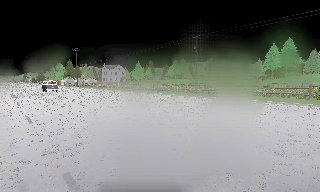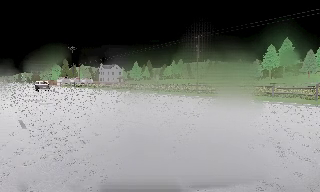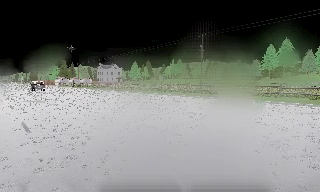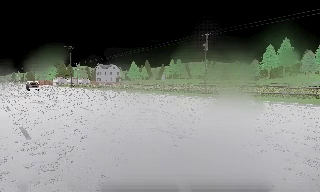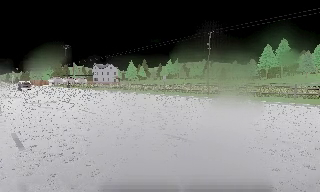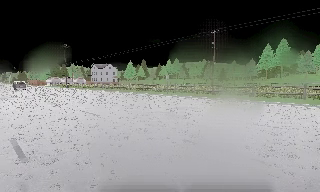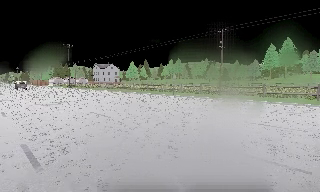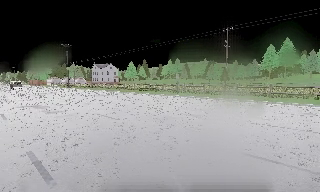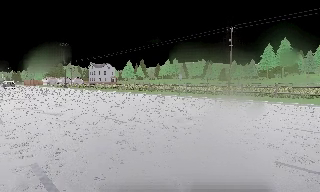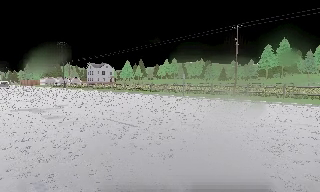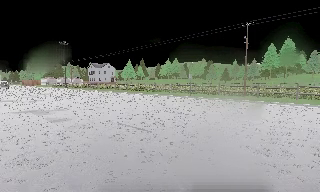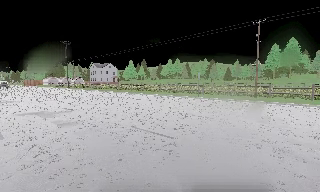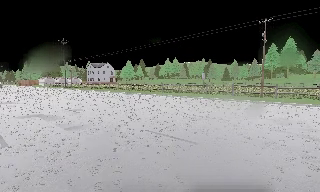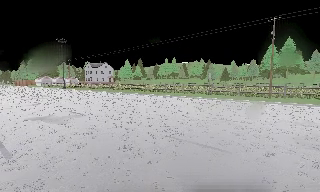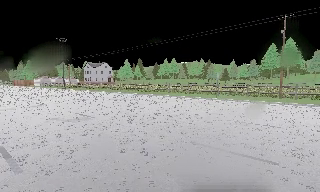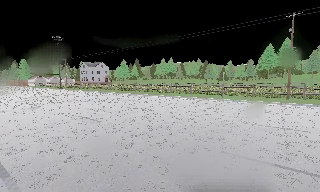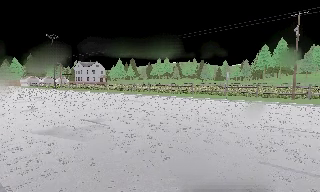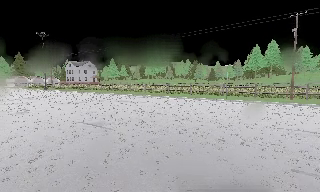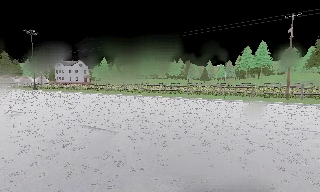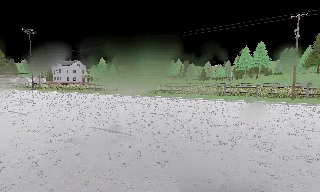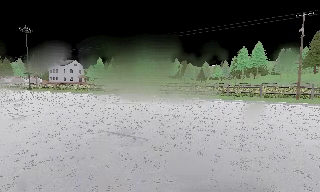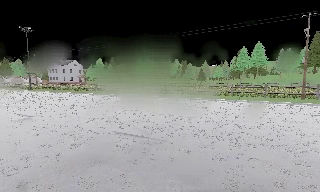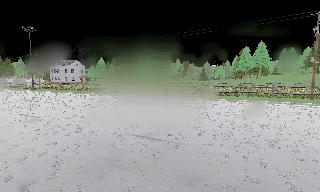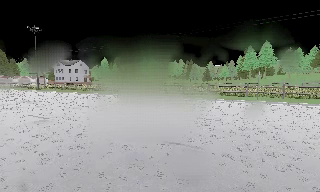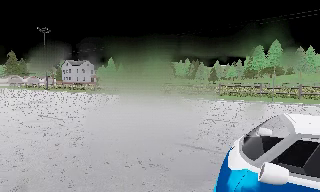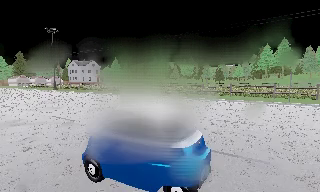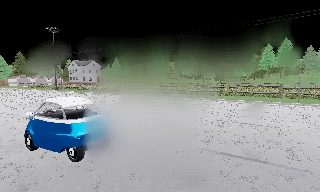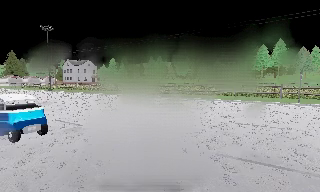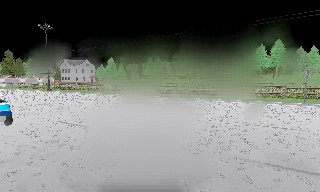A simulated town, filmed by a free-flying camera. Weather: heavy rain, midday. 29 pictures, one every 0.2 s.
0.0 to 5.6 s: The camera pans to its right, which is clockwise from overhead, by about 15 degrees. It travels to its left and forward, about 20 m, so close, fixed things drift to the right.
The film runs forward here.
